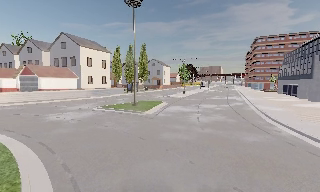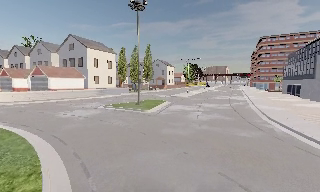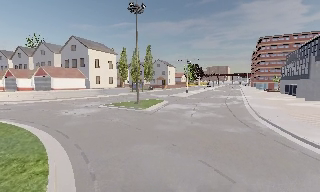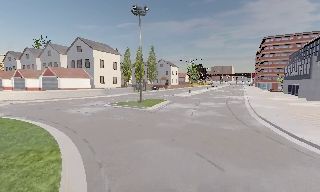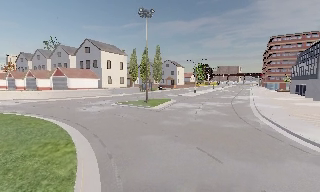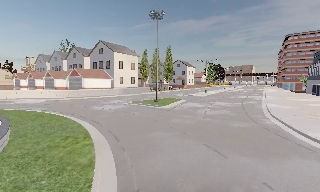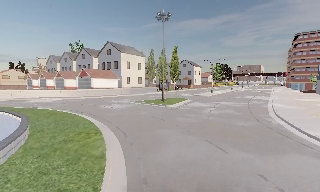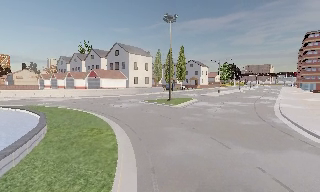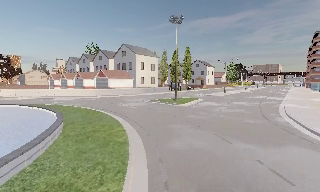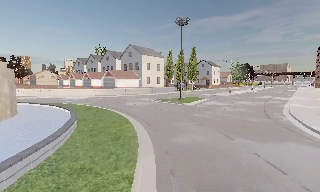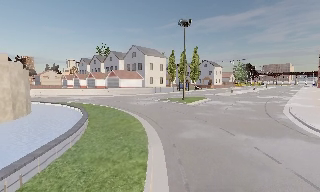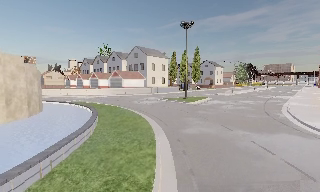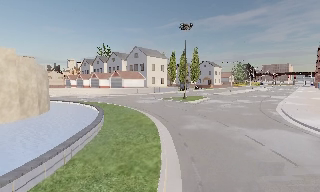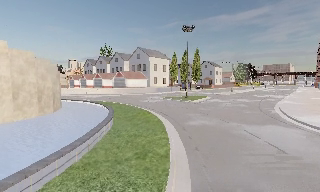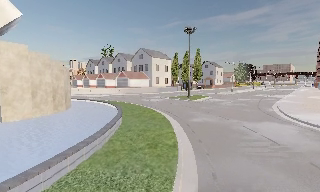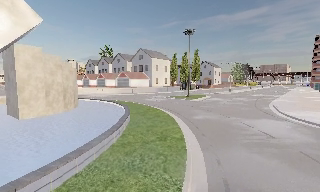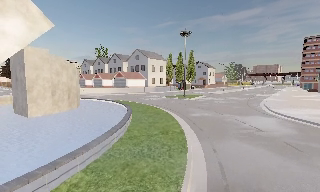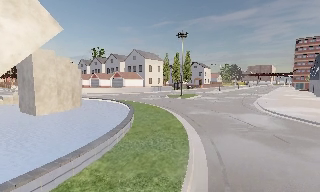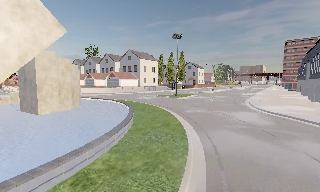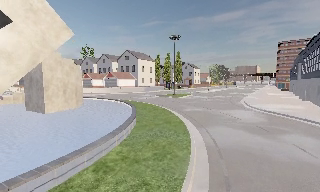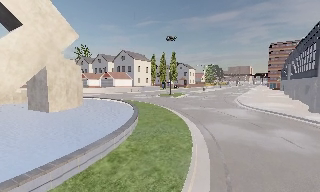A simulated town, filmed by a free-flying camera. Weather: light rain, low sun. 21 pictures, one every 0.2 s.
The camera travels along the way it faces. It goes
backward.
0.0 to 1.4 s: The camera pans to its left, which is counterclockwise from overhead, by about 15 degrees. It travels backward, about 4.5 m, so what stands in front gets smaller. It loses speed.
1.4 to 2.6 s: The camera travels backward, about 4.5 m, so what stands in front gets smaller.
2.6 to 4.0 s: The camera travels backward and to its left, about 6 m, so what stands in front gets smaller.
The film runs backward here.
